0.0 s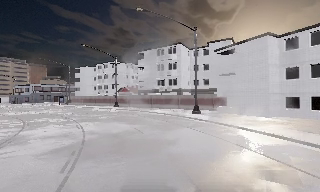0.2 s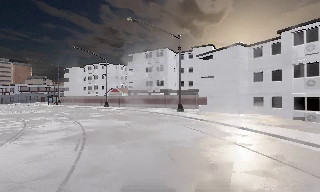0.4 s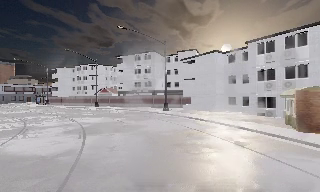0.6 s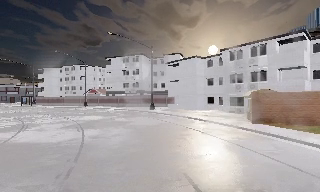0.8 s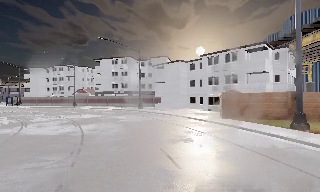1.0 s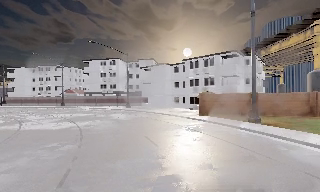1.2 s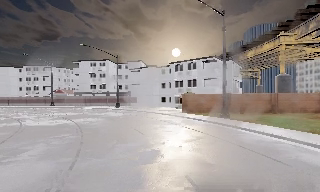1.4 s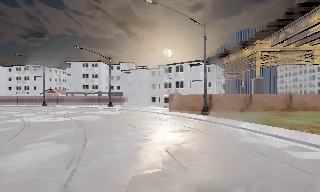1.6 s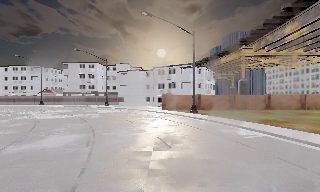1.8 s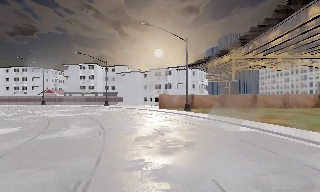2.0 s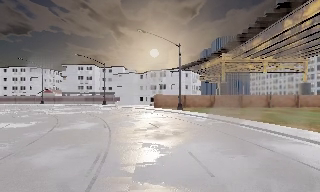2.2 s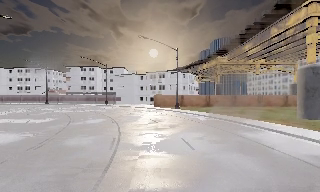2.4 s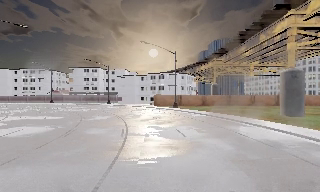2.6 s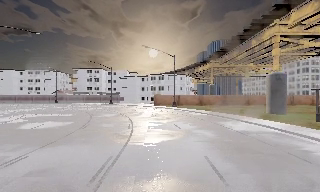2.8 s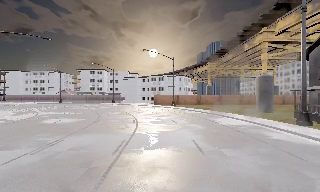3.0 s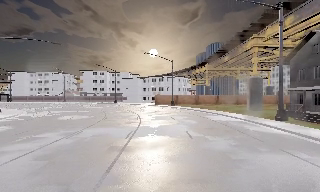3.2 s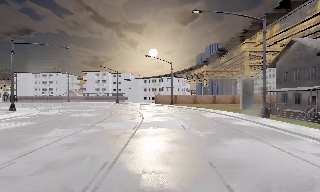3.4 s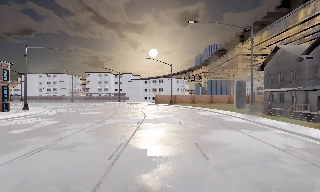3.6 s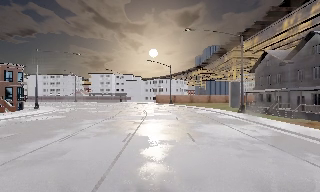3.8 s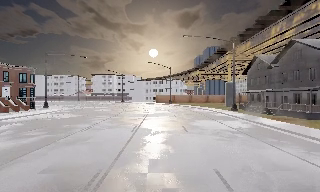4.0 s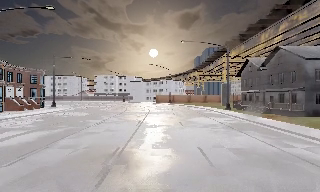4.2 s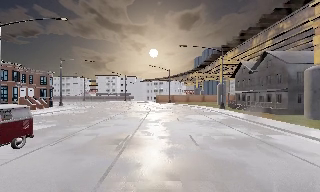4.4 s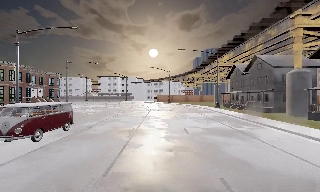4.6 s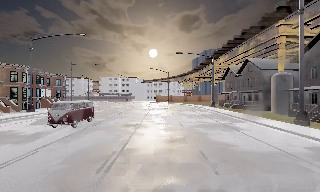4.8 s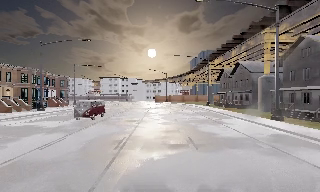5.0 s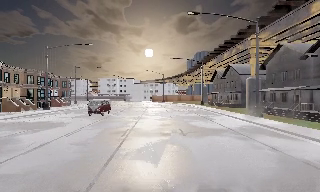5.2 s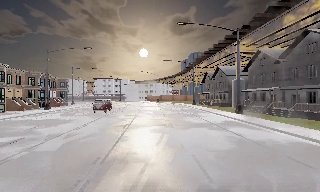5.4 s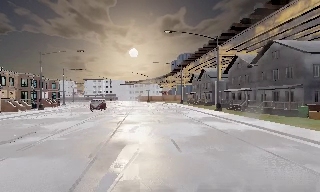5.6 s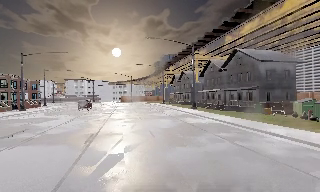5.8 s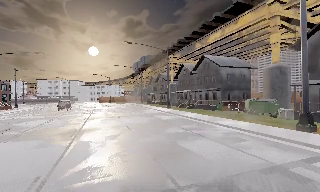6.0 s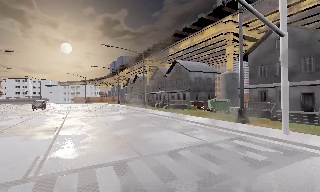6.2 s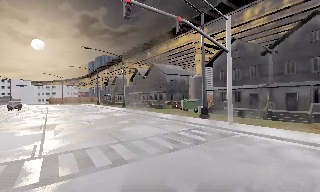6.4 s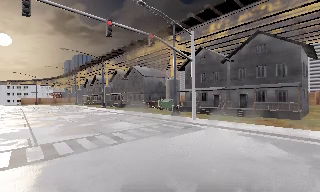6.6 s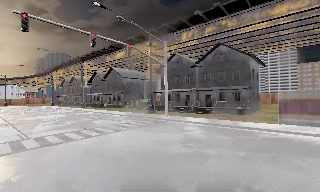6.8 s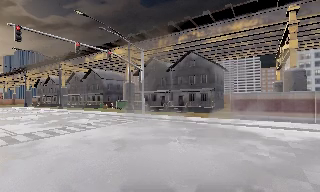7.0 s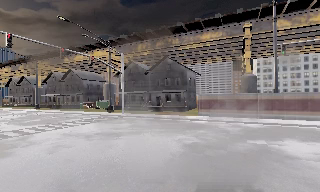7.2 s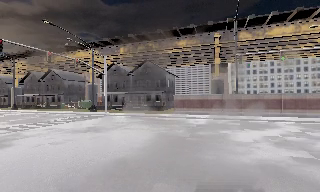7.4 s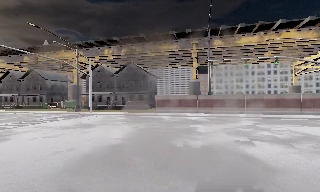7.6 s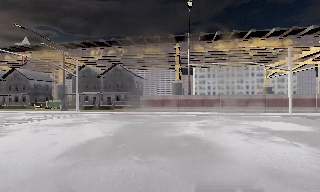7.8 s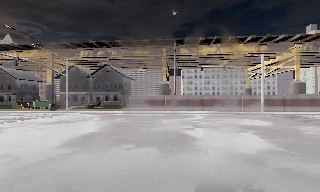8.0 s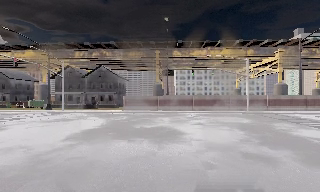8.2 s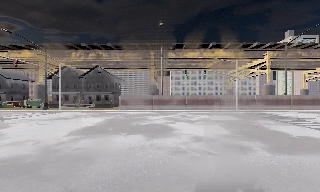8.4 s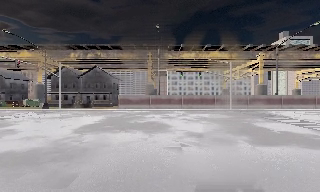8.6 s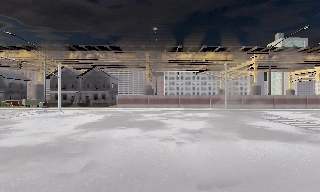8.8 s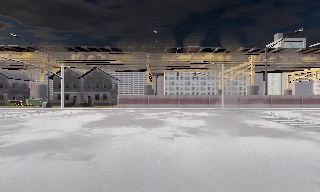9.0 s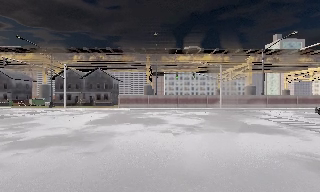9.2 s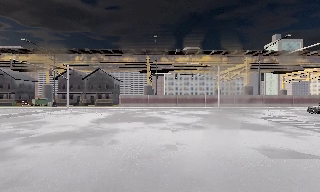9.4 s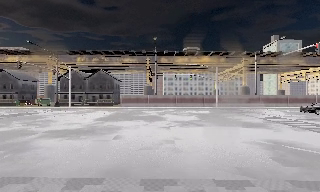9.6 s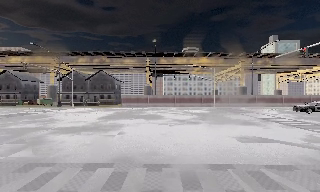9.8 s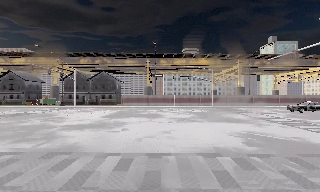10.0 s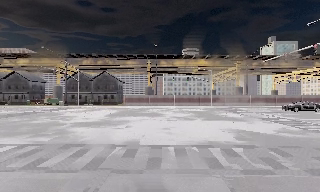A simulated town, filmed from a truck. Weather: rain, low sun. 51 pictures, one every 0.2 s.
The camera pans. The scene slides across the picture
to the left.
The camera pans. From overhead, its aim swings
clockwise.
0.0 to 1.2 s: The camera pans to its right, which is clockwise from overhead, by about 25 degrees. It travels backward, about 14 m, so what stands in front gets smaller.
1.2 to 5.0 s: The camera travels backward, about 45 m, so what stands in front gets smaller.
5.0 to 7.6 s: The camera swings to its right by about 80 degrees, and the scene slides to the left. It travels backward, about 30 m.
7.6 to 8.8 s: The camera travels backward, about 7 m, so what stands in front gets smaller. It loses speed.
8.8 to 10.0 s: The camera travels backward, about 6 m, so what stands in front gets smaller.
The film runs backward here.
